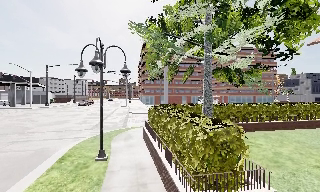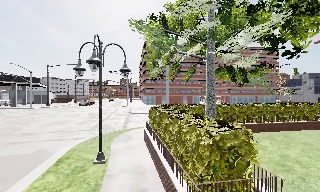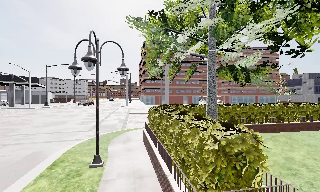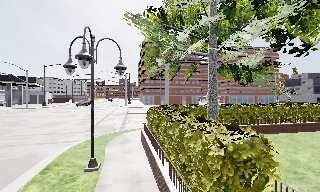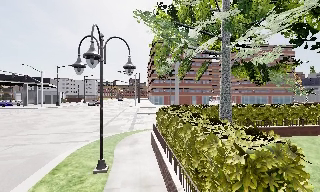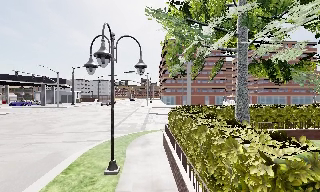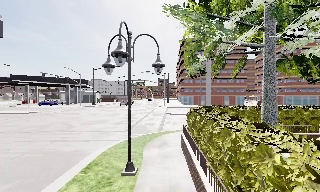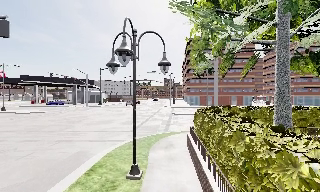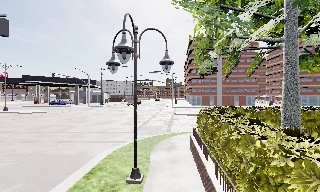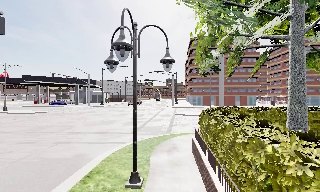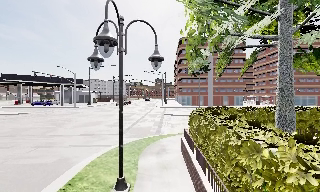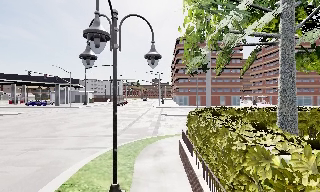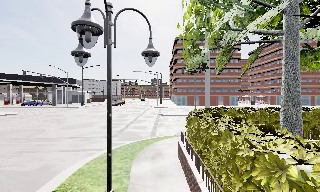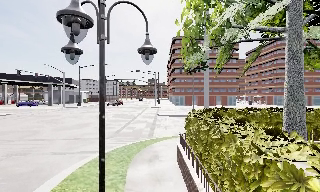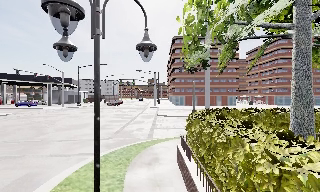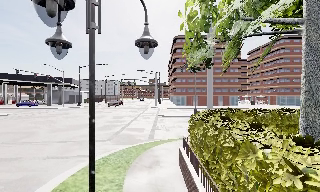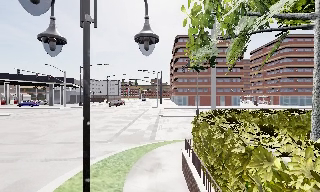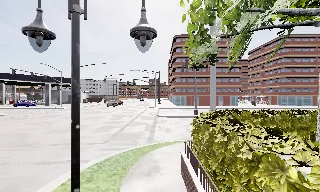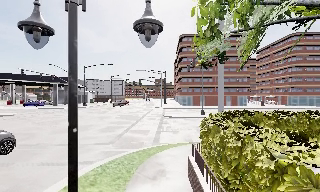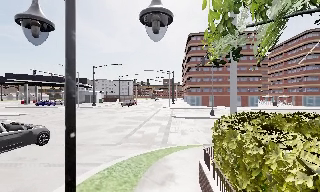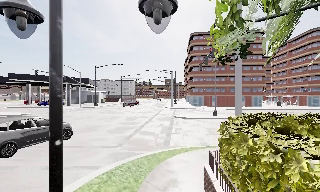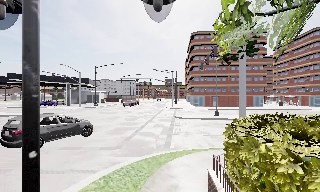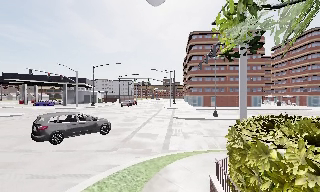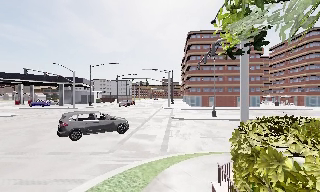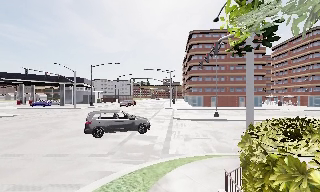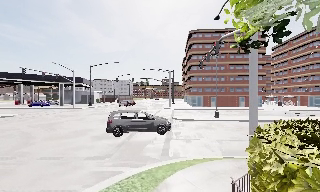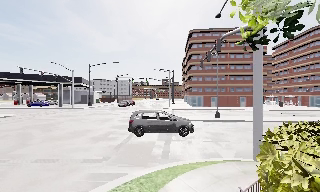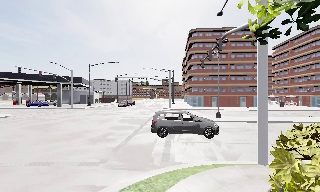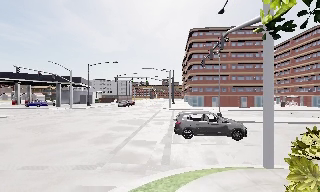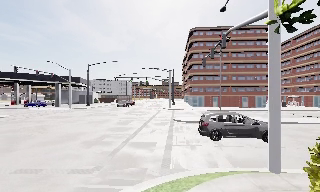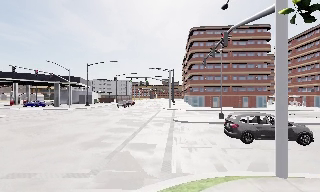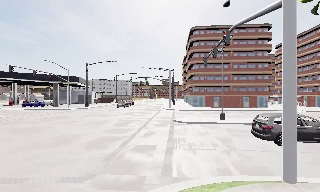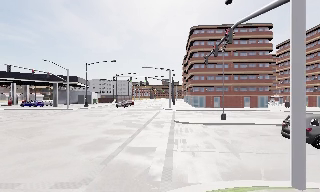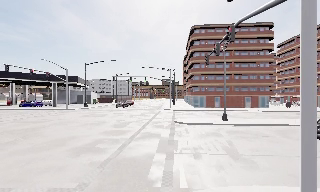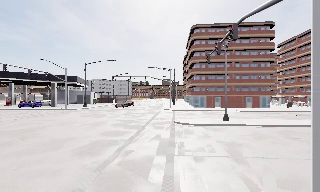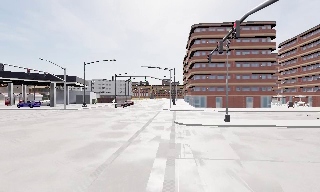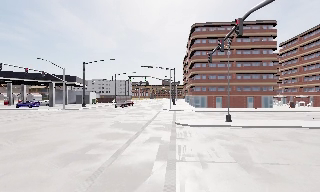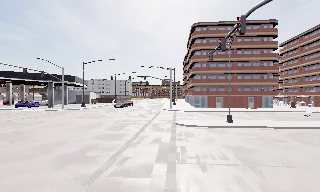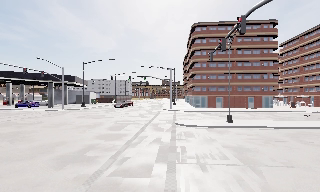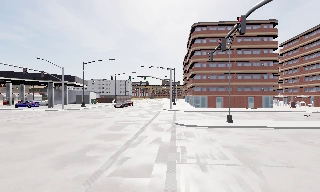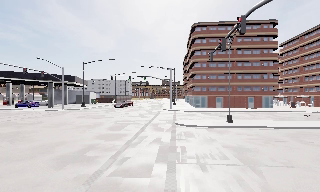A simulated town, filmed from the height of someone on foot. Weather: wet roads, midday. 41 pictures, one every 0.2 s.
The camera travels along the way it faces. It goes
forward.
0.0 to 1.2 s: The camera swings to its left by about 15 degrees, and the scene slides to the right. It travels forward, about 1.5 m, so what stands in front looms larger.
1.2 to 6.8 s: The camera travels forward, about 8 m, so what stands in front looms larger.
6.8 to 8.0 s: The camera travels forward, about 1 m, so what stands in front looms larger. It loses speed.
The film runs forward here.
